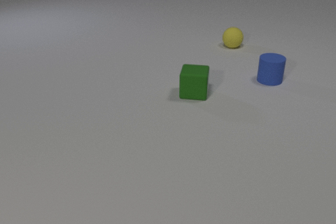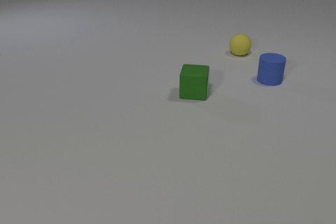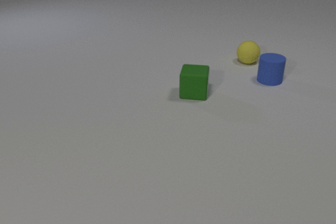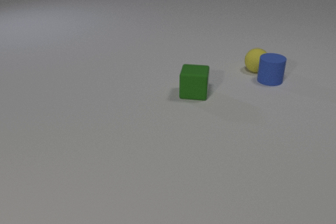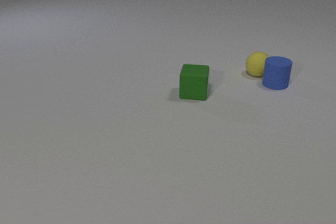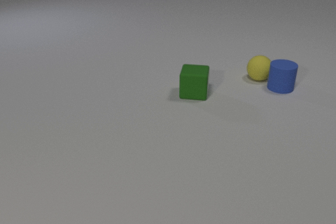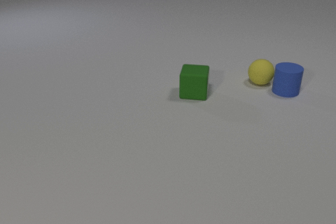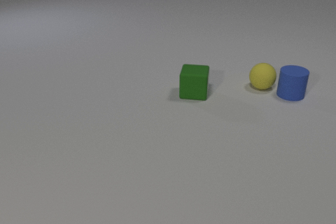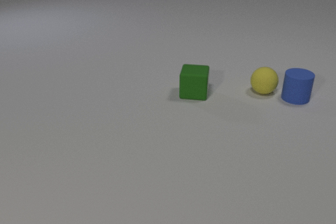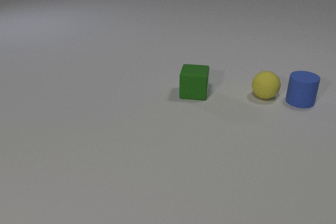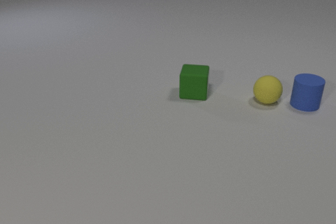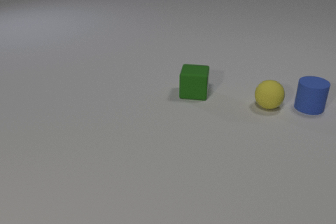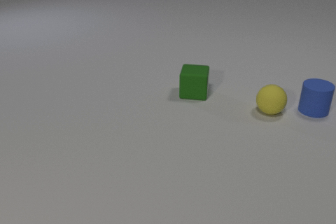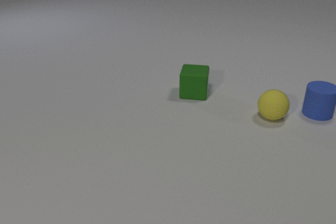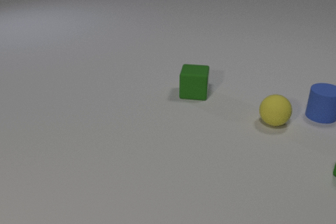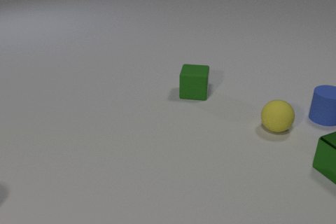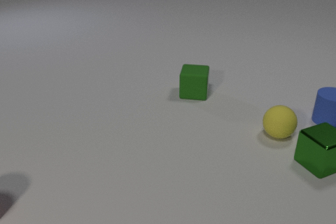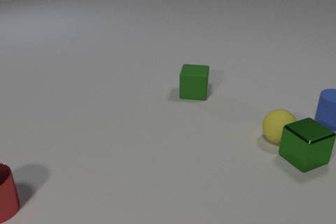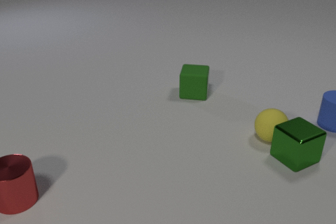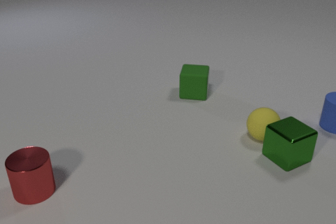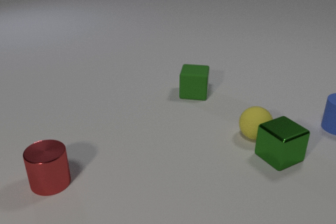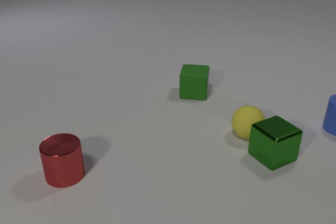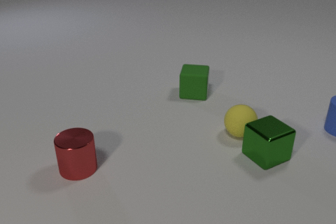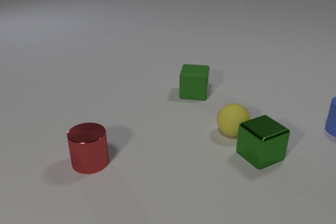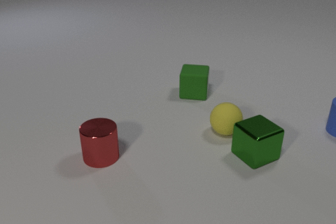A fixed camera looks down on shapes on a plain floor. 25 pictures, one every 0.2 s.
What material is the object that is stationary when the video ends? rubber.
Are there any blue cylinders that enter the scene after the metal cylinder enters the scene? no.
What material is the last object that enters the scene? metal.
0.0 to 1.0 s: The yellow rubber sphere rolls toward the camera. The blue rubber cylinder slides toward the camera and to the right. The yellow rubber sphere and the blue rubber cylinder collide.
1.0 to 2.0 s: The yellow rubber sphere rolls toward the camera. The blue rubber cylinder slides toward the camera and to the right.
2.0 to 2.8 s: The yellow rubber sphere rolls toward the camera. The blue rubber cylinder slides toward the camera and to the right.
2.8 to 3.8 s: The yellow rubber sphere rolls toward the camera. The blue rubber cylinder slides toward the camera and to the right. The green metal cube slides to the left. The red metal cylinder comes in at the left edge, slides to the right. The yellow rubber sphere and the green metal cube collide.
3.8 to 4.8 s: The yellow rubber sphere rolls to the left. The blue rubber cylinder slides toward the camera and to the right. The green metal cube slides to the left. The red metal cylinder slides to the right and away from the camera.
